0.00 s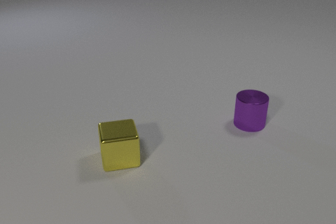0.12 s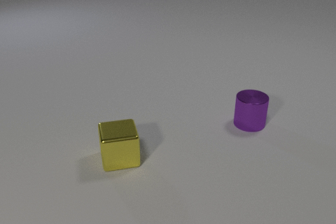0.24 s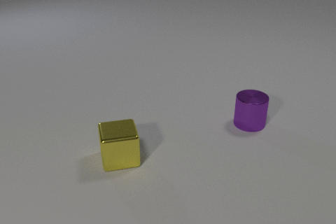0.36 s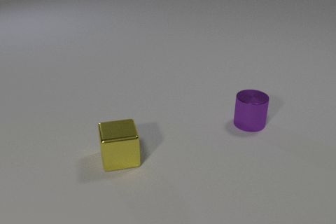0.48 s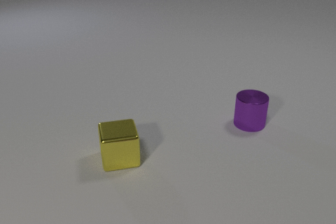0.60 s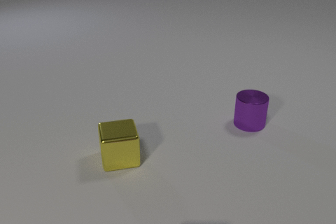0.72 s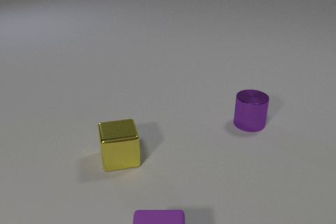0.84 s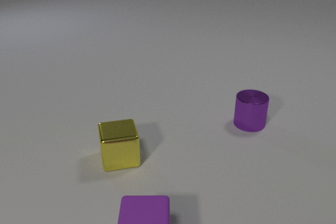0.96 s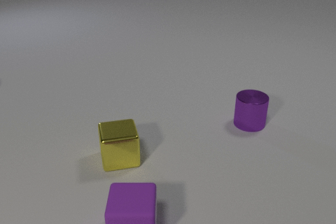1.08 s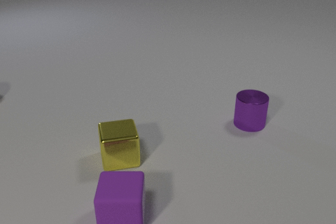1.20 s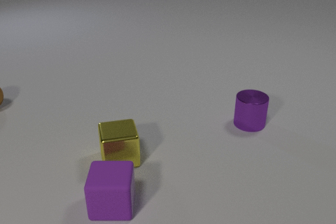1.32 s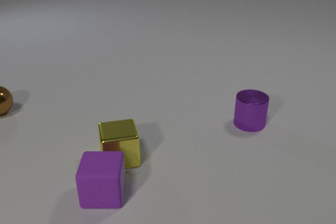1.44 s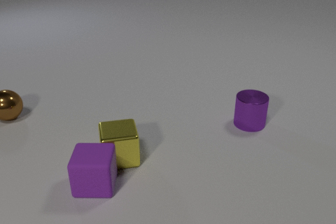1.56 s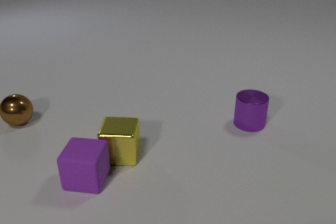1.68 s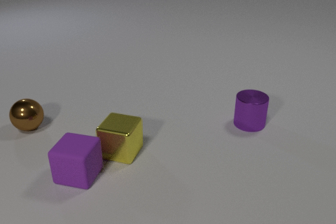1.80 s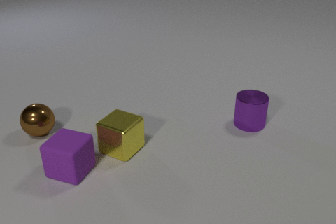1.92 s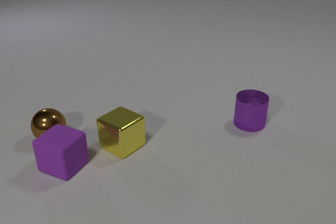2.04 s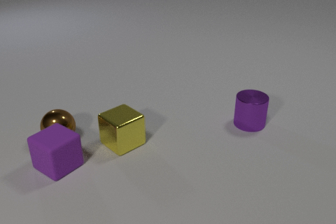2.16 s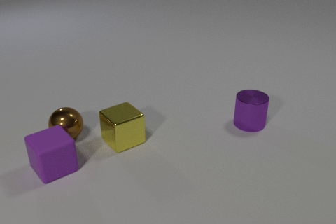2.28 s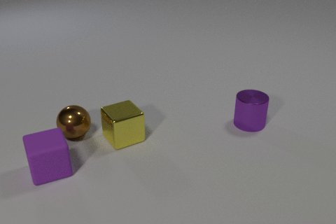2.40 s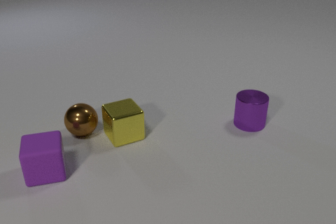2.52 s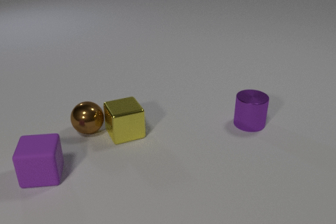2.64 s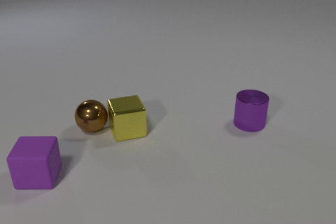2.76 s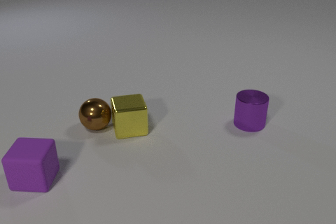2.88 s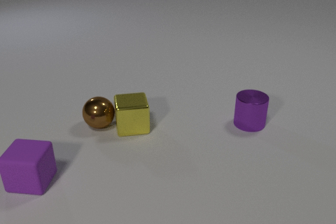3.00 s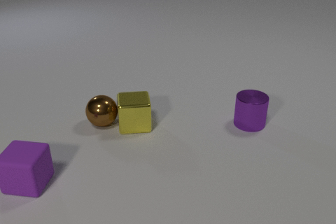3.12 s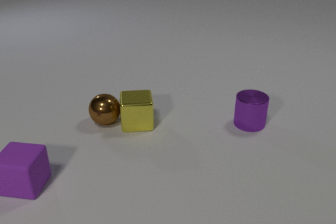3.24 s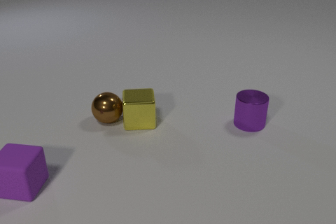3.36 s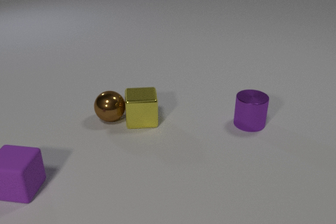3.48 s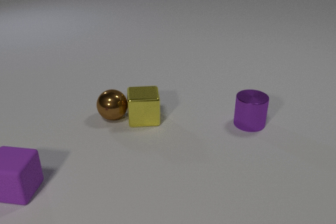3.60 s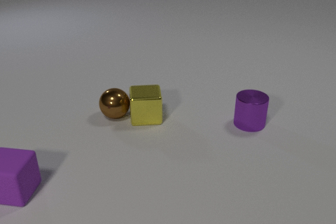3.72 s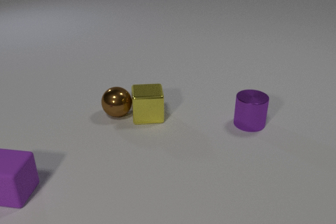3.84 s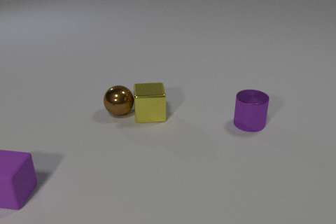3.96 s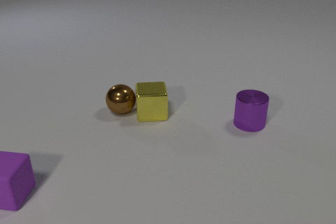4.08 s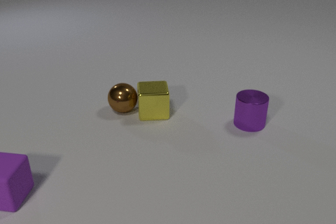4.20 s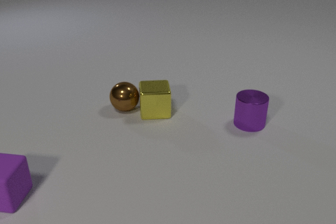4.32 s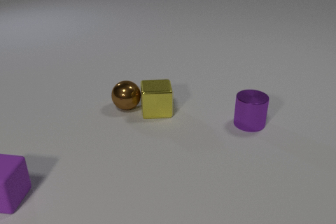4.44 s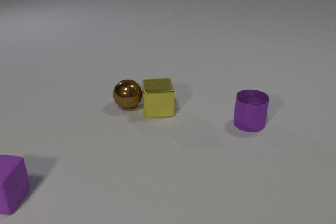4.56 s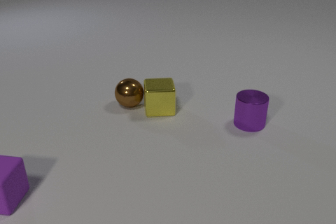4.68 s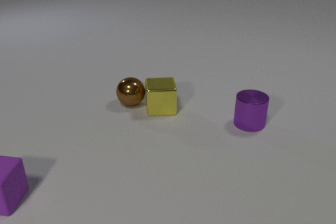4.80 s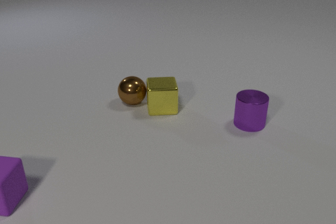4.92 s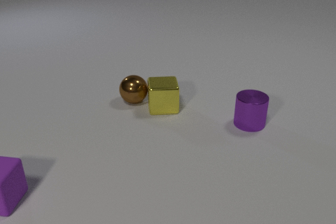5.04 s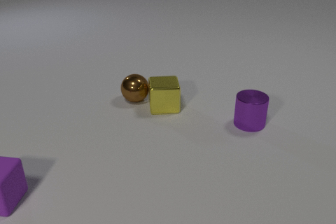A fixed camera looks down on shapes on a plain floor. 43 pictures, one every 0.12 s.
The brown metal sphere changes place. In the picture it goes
to the right.
The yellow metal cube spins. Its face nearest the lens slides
to the left.
0.00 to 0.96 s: The purple rubber cube comes in at the bottom edge, slides away from the camera and to the left.
0.96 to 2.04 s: The purple rubber cube slides away from the camera and to the left, spins so that its near face slides to the left, clockwise seen from above. The brown metal sphere comes in at the left edge, rolls toward the camera and to the right. The yellow metal cube slides away from the camera, spins clockwise seen from above by about 60 degrees, its near face sliding to the left. The purple rubber cube and the yellow metal cube collide. The purple rubber cube and the brown metal sphere collide.
2.04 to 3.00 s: The purple rubber cube slides to the left and toward the camera, spins so that its near face slides to the left, clockwise seen from above. The brown metal sphere rolls to the right and away from the camera. The yellow metal cube slides away from the camera, spins so that its near face slides to the left, clockwise seen from above. The brown metal sphere and the yellow metal cube collide.
3.00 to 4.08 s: The purple rubber cube slides to the left and toward the camera. The brown metal sphere rolls away from the camera and to the right. The yellow metal cube slides away from the camera and to the right.
4.08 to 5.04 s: The brown metal sphere rolls away from the camera and to the right. The yellow metal cube slides away from the camera and to the right.
How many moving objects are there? 3.
How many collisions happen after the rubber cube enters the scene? 3.
Are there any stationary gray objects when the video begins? no.
